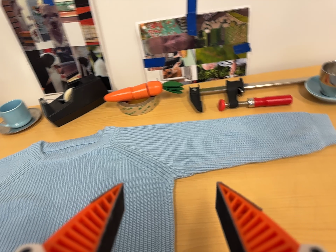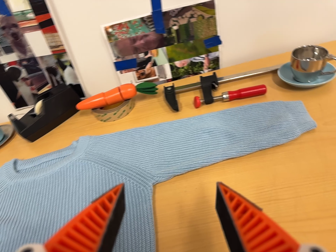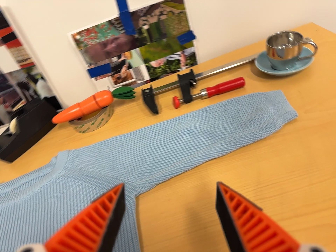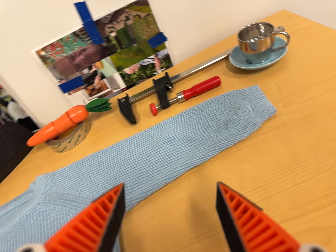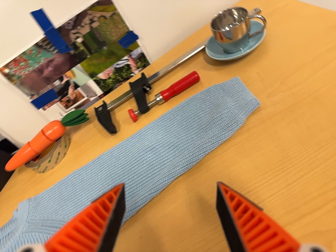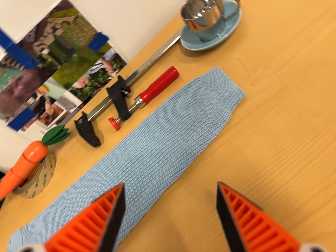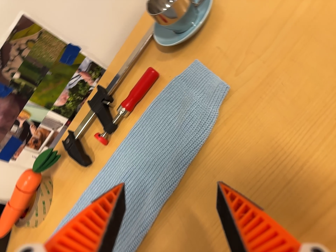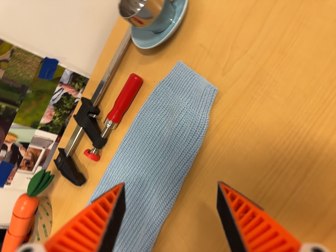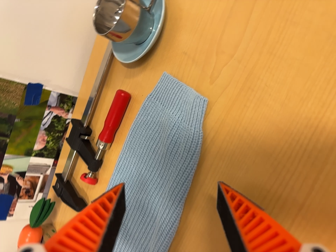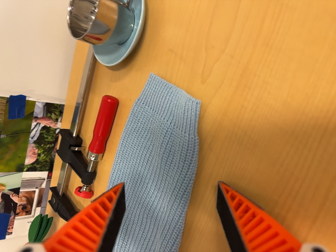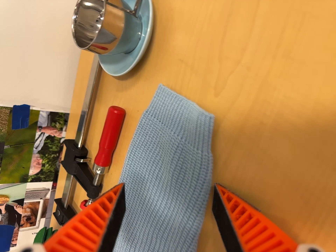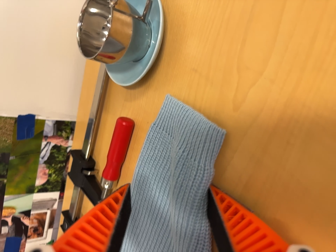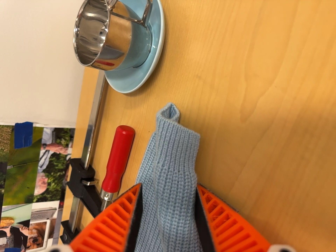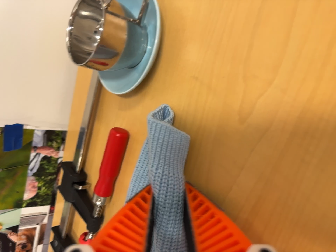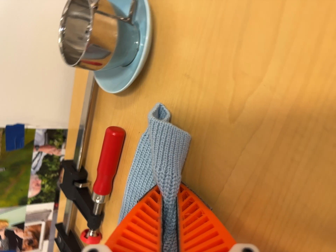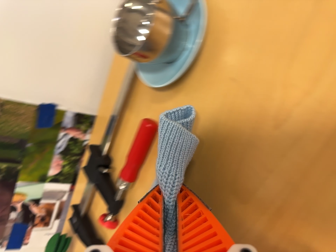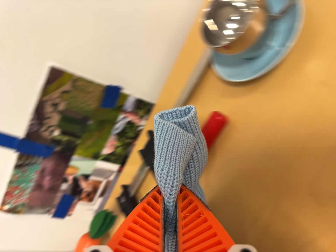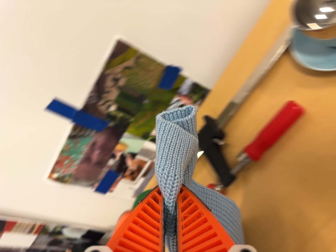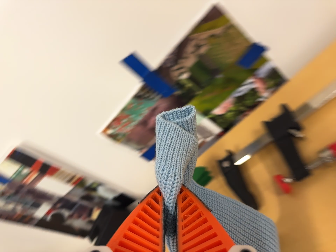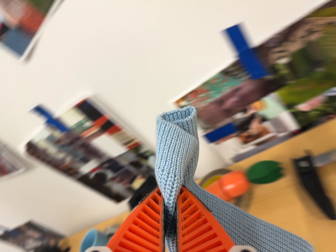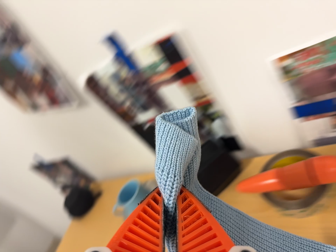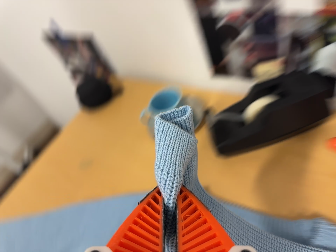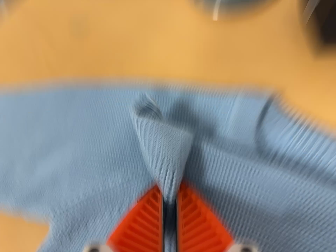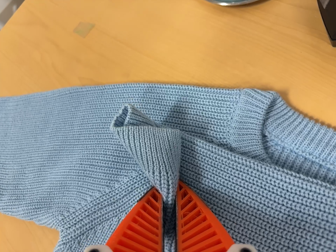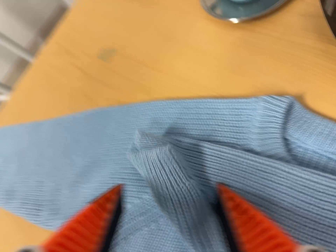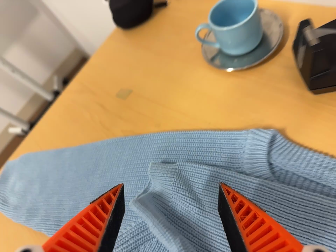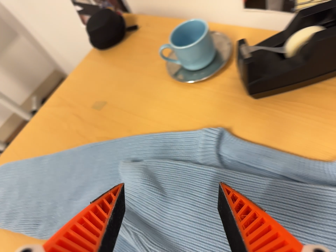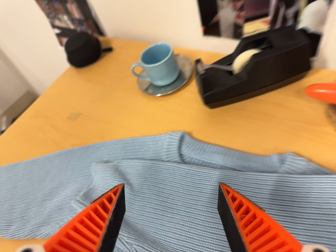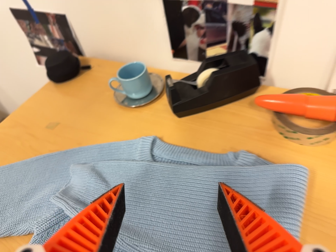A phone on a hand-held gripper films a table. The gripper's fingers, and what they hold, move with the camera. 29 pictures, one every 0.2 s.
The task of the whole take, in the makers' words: right arm across.
0.0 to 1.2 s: The camera travels to its right, forward and toward the top of its view, about 26 cm, so close, fixed things drift to the left. Its aim tips toward the bottom of its view by about 10 degrees. It rolls about its line of sight by about 50 degrees, and the scene rotates counterclockwise.
1.2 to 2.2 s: The camera travels toward the top of its view and forward, about 14 cm. It rolls about its line of sight by about 20 degrees, and the scene rotates counterclockwise.
2.2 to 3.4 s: The camera pans to its left by about 15 degrees. It travels to its left, about 14 cm, so close, fixed things drift to the right. It rolls about its line of sight by about 20 degrees, and the scene rotates clockwise.
3.4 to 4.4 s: The camera swings to its left by about 15 degrees, and the scene slides to the right. It travels to its left and forward, about 60 cm, so close, fixed things drift to the right. Its aim tips toward the bottom of its view by about 60 degrees, and the scene shifts upward. It rolls about its line of sight by about 65 degrees, and the scene rotates clockwise.
4.4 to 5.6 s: The camera travels backward and toward the bottom of its view, about 24 cm. Its aim tips toward the top of its view by about 30 degrees, and the scene shifts downward.
The film runs forward here.
